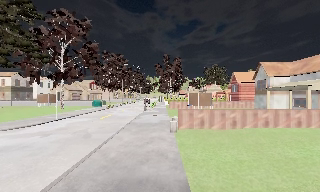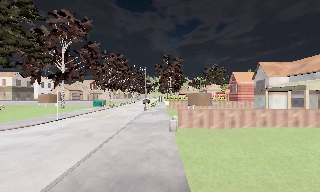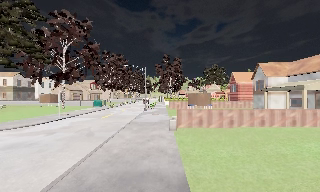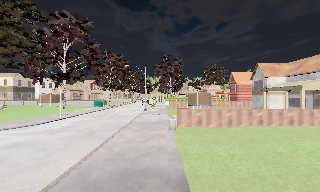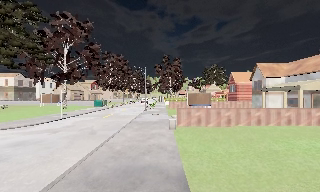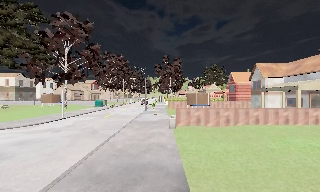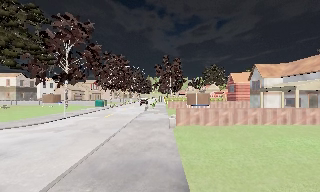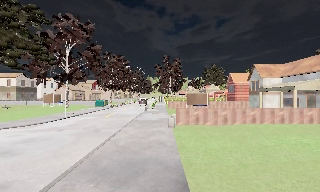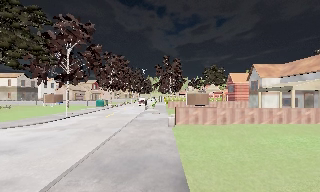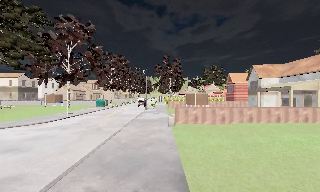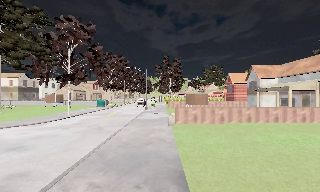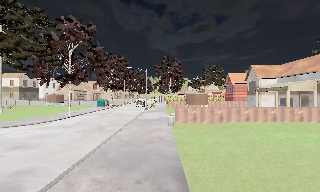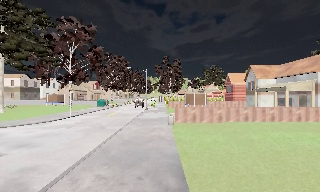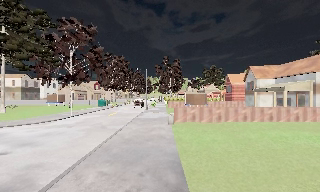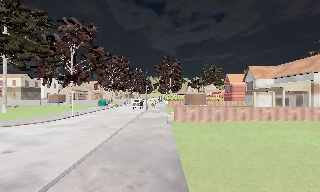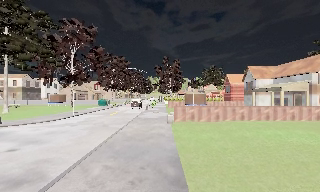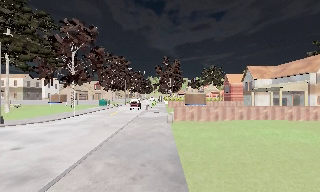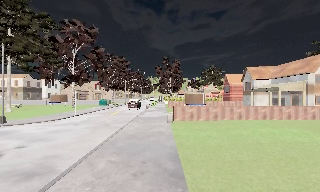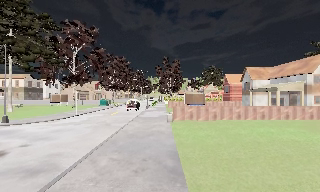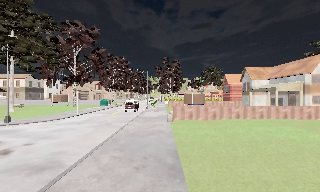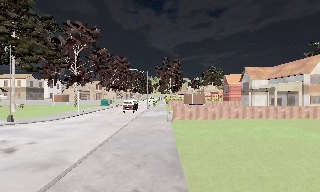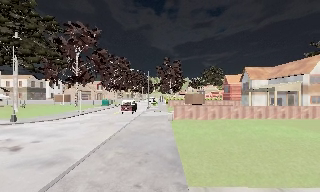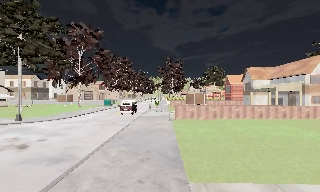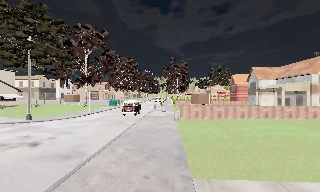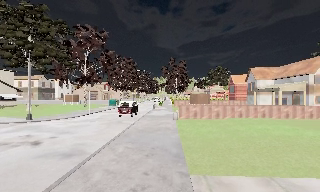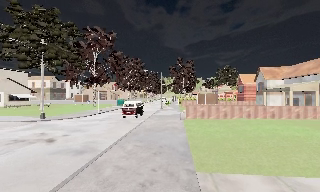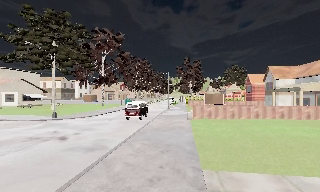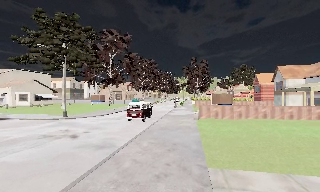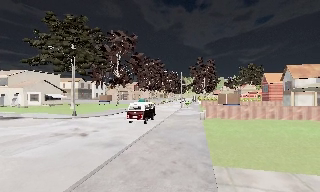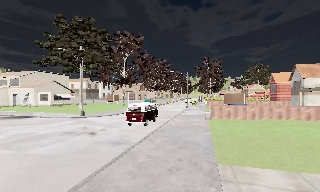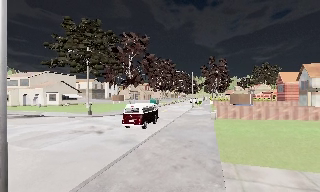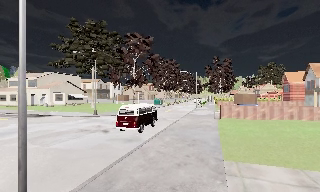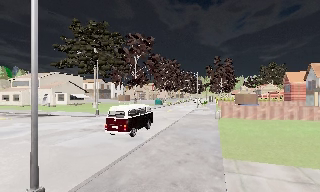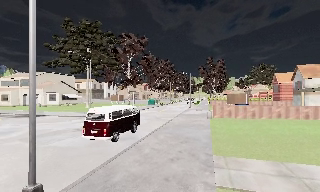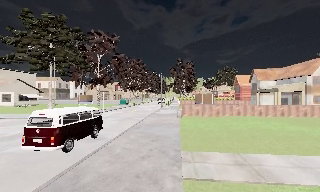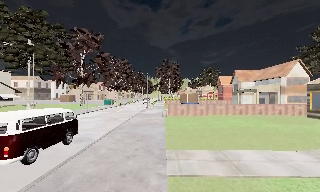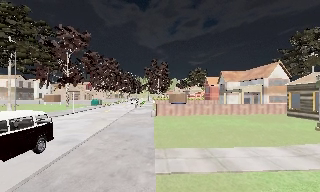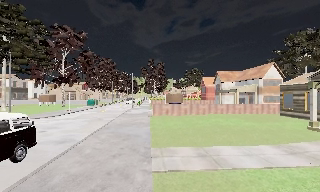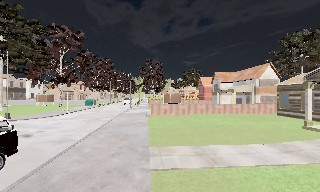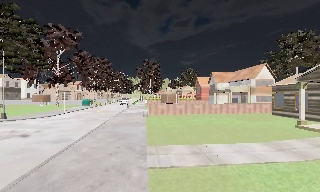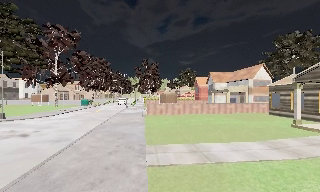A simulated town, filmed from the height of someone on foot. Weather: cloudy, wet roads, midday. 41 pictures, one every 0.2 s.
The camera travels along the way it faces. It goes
backward.
0.0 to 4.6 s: The camera travels backward, about 5 m, so what stands in front gets smaller.
4.6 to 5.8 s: The camera swings to its left by about 10 degrees, and the scene slides to the right. It travels backward, about 1.5 m, so what stands in front gets smaller.
5.8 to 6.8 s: The camera travels backward, about 1 m, so what stands in front gets smaller.
6.8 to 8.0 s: The scene slides to the left, as the camera pans about 10 degrees to its right. It travels backward, about 1 m, so what stands in front gets smaller.
The film runs backward here.
